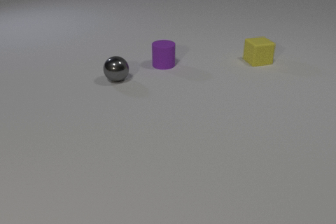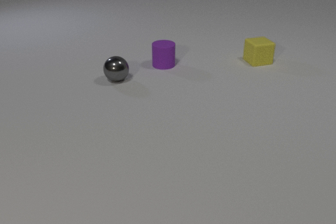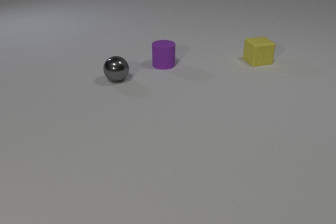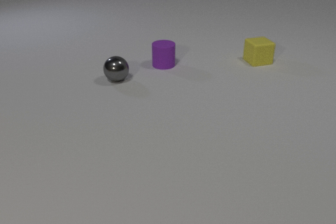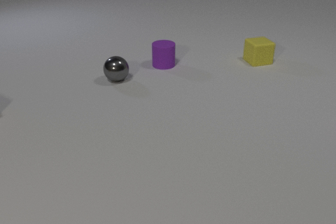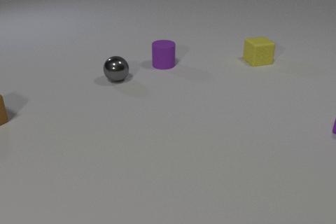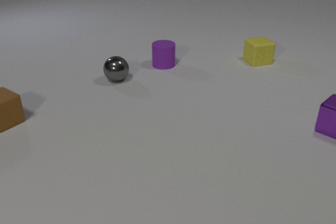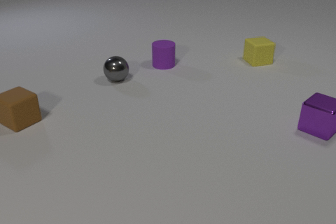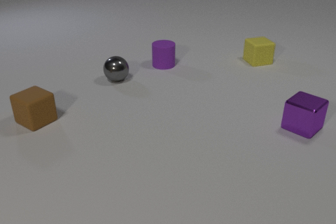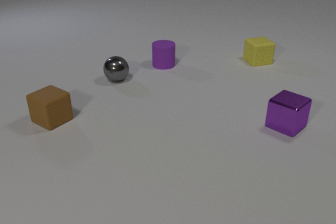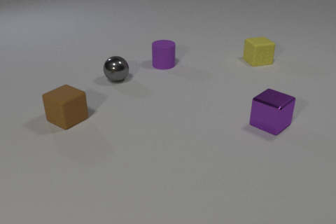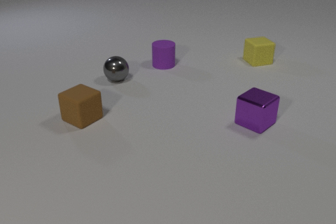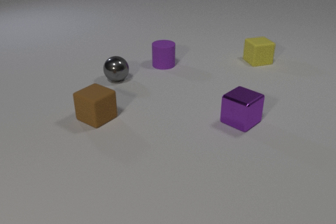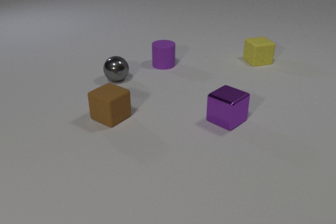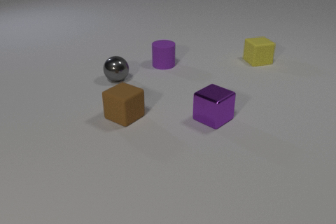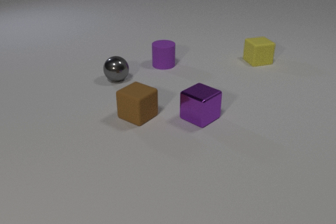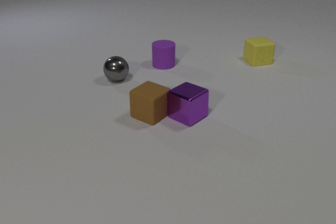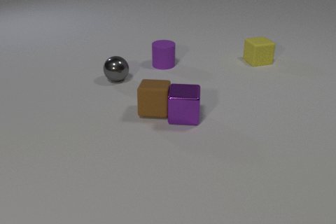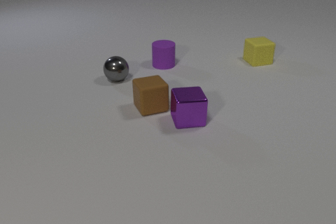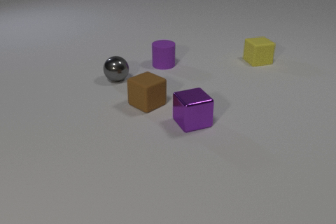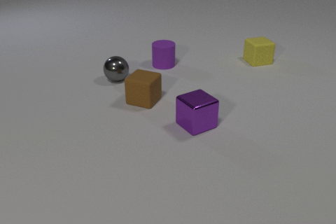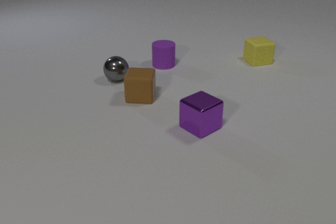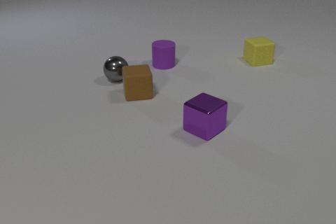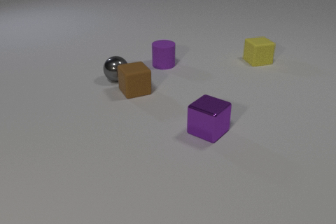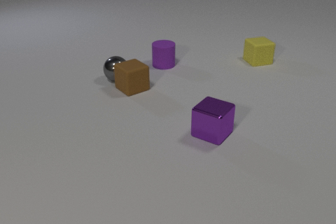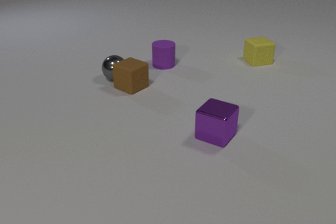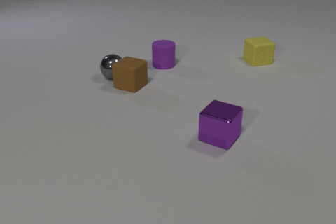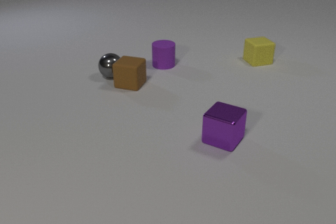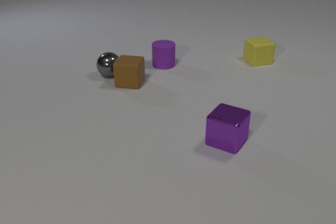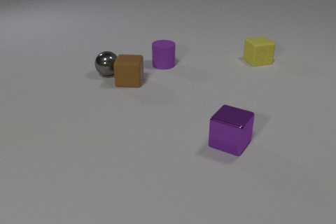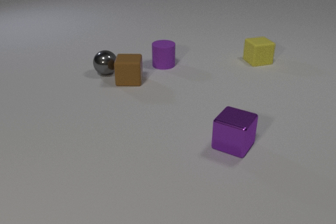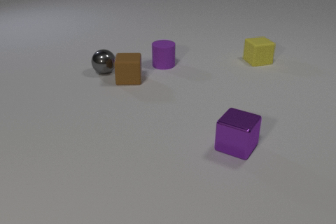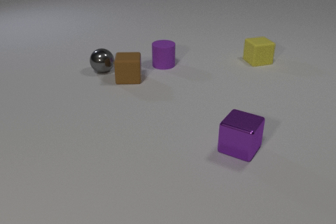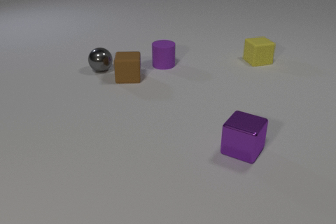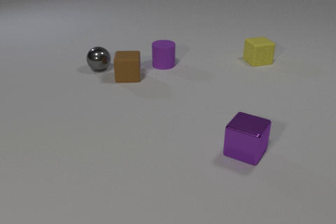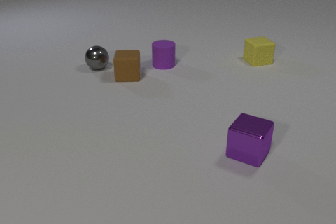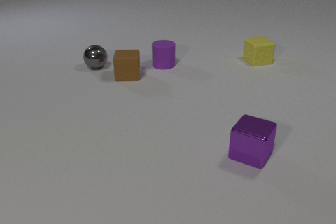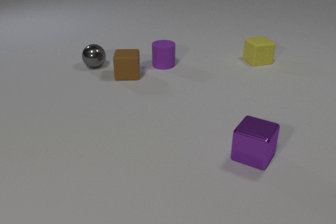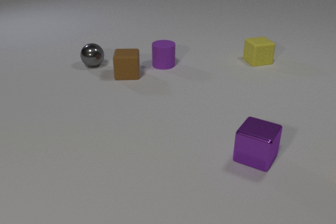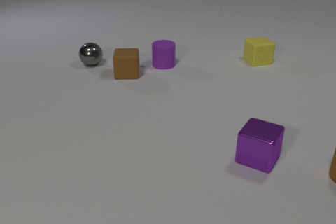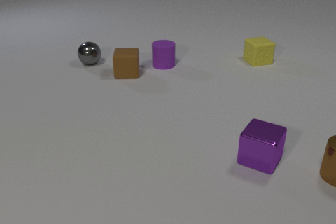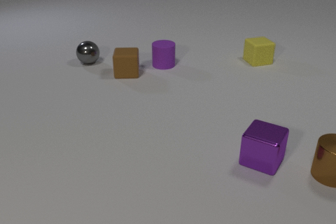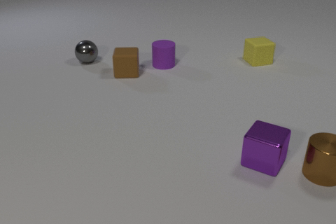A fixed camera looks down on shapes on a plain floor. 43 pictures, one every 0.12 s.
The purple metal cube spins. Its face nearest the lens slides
to the right.
The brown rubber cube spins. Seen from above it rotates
counterclockwise.
0.00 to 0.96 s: The purple metal cube comes in at the right edge, slides to the left. The brown rubber cube comes in at the left edge, slides to the right.
0.96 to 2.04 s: The purple metal cube slides to the left, spins counterclockwise seen from above by about 45 degrees, its near face sliding to the right. The brown rubber cube slides to the right, spins counterclockwise seen from above by about 30 degrees, its near face sliding to the right. The purple metal cube and the brown rubber cube collide.
2.04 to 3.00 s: The purple metal cube slides to the right and toward the camera, spins counterclockwise seen from above by about 60 degrees, its near face sliding to the right. The brown rubber cube slides away from the camera and to the left, spins counterclockwise seen from above by about 150 degrees, its near face sliding to the right. The brown rubber cube and the gray metal sphere collide.
3.00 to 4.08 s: The purple metal cube slides to the right and toward the camera. The brown rubber cube slides away from the camera, spins counterclockwise seen from above by about 45 degrees, its near face sliding to the right. The gray metal sphere rolls away from the camera and to the left.
4.08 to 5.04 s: The purple metal cube slides to the right and toward the camera. The brown rubber cube slides away from the camera. The gray metal sphere rolls away from the camera and to the left. The brown metal cylinder comes in at the right edge, slides to the left.
What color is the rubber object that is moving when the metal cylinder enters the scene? brown.
Are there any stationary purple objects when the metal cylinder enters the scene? yes.
What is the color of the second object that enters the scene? purple.
